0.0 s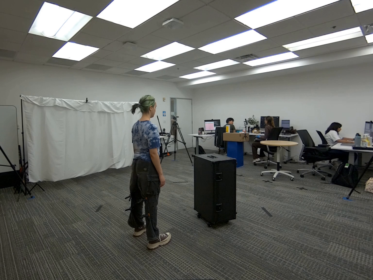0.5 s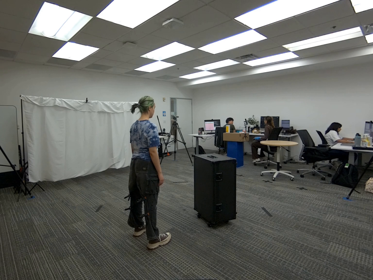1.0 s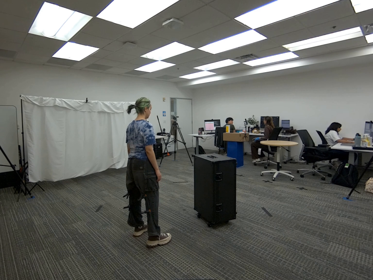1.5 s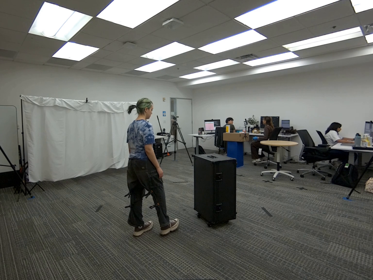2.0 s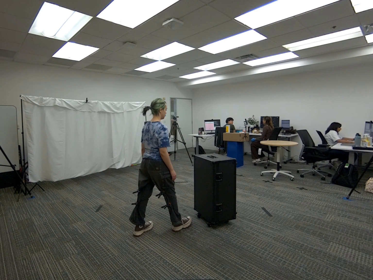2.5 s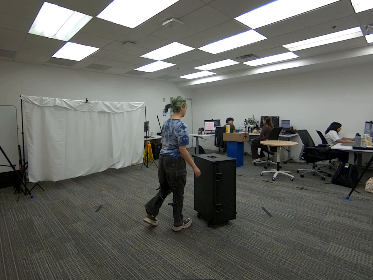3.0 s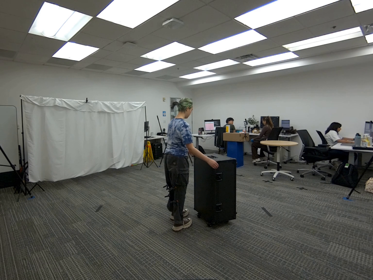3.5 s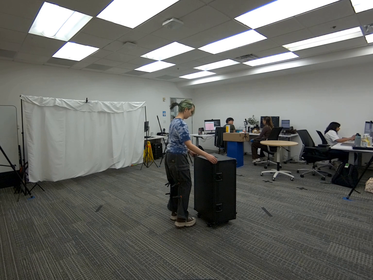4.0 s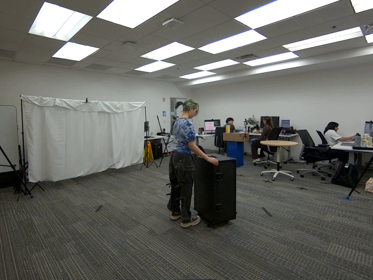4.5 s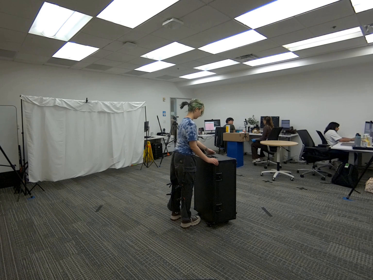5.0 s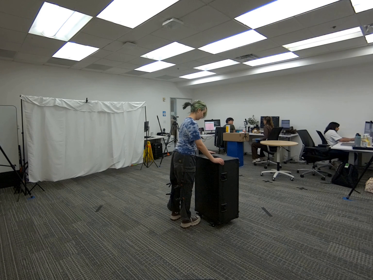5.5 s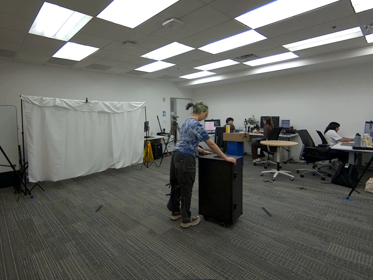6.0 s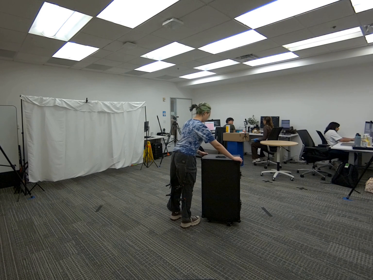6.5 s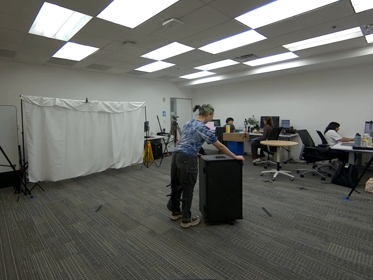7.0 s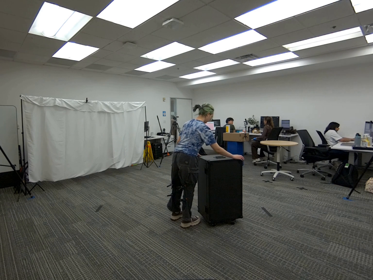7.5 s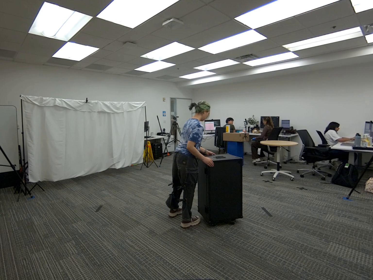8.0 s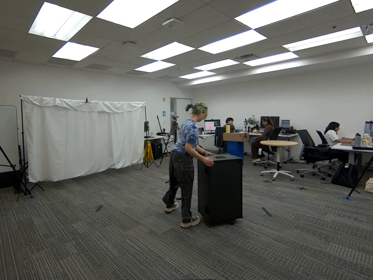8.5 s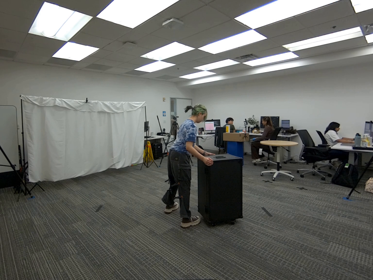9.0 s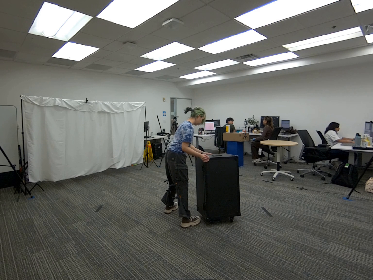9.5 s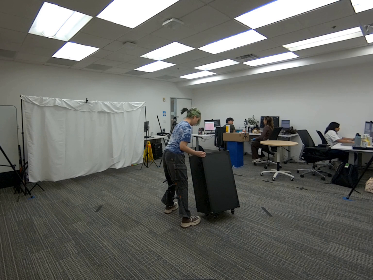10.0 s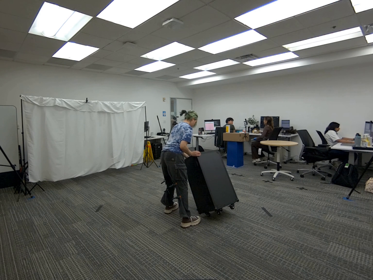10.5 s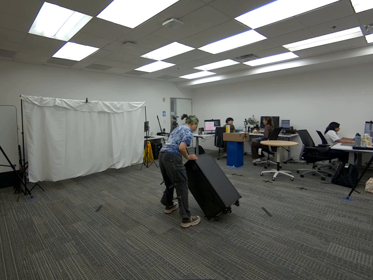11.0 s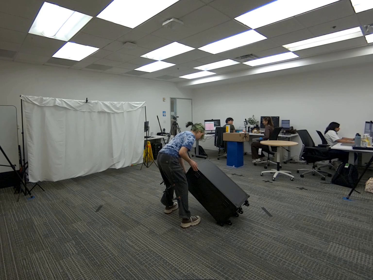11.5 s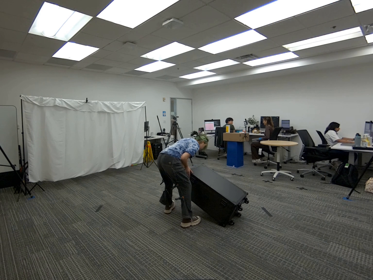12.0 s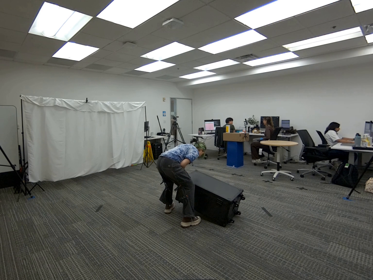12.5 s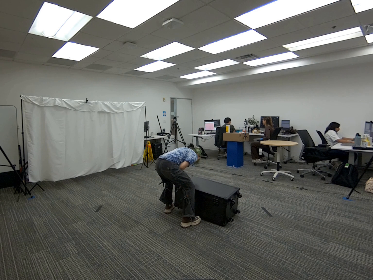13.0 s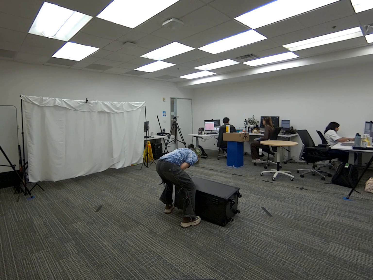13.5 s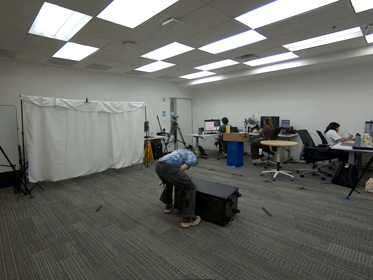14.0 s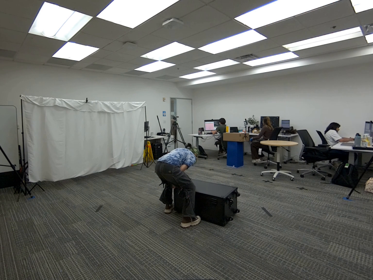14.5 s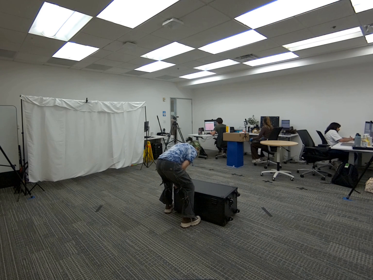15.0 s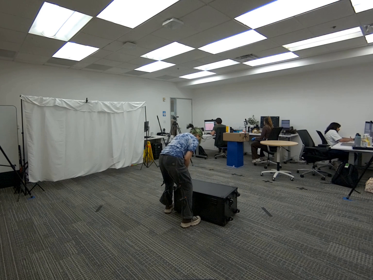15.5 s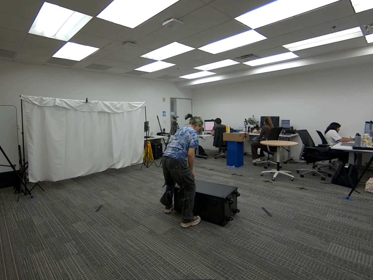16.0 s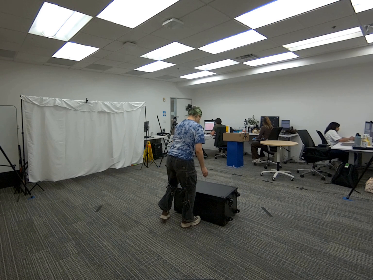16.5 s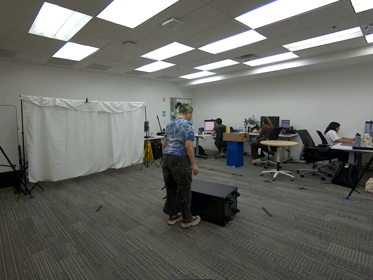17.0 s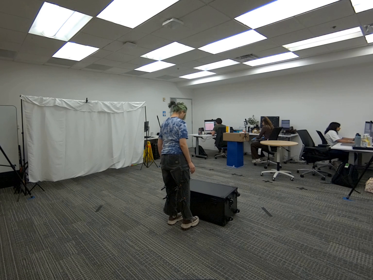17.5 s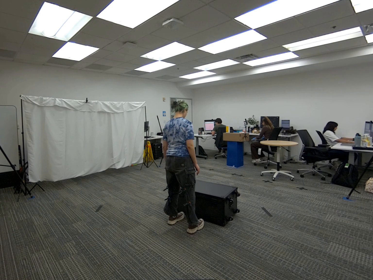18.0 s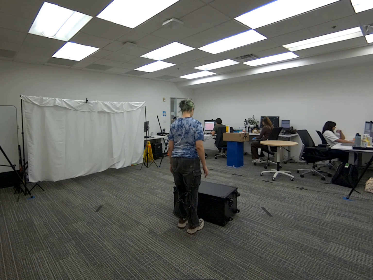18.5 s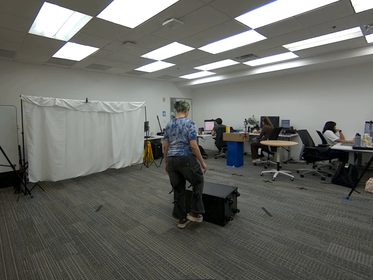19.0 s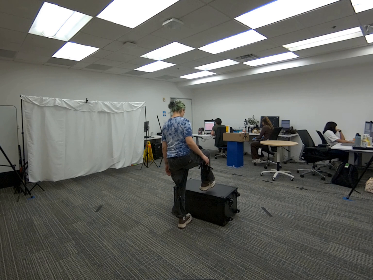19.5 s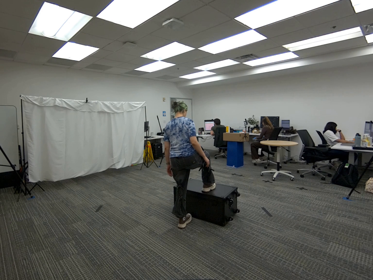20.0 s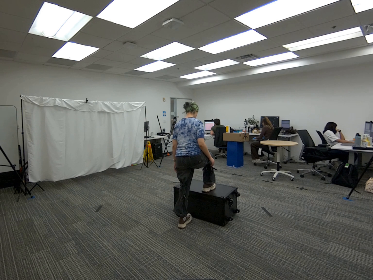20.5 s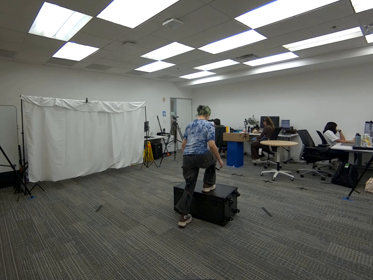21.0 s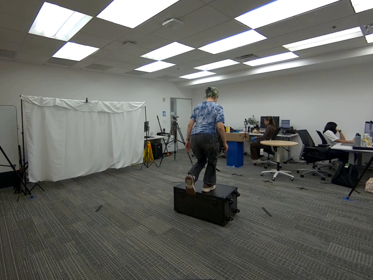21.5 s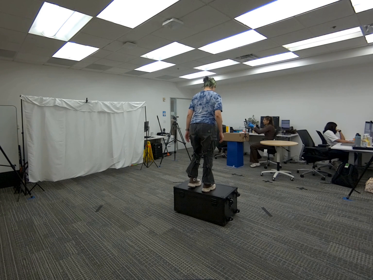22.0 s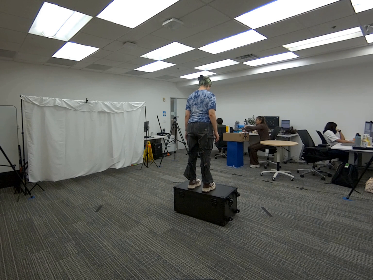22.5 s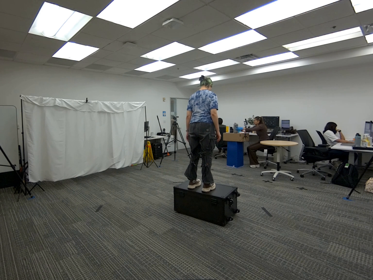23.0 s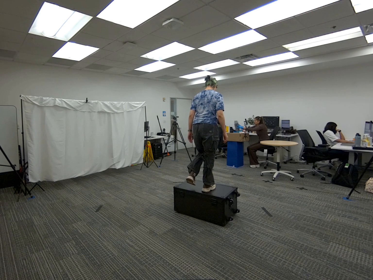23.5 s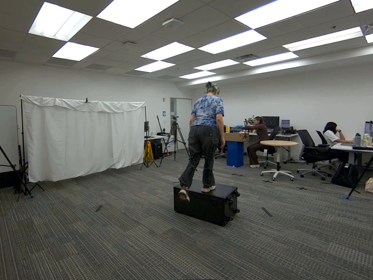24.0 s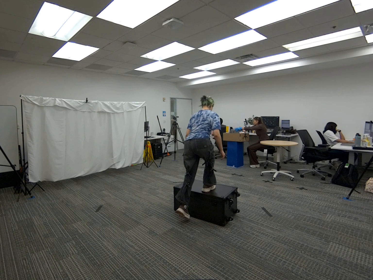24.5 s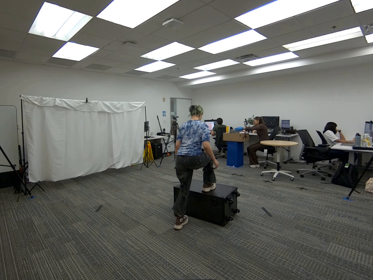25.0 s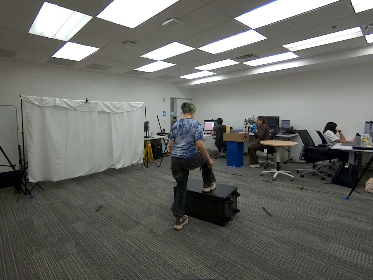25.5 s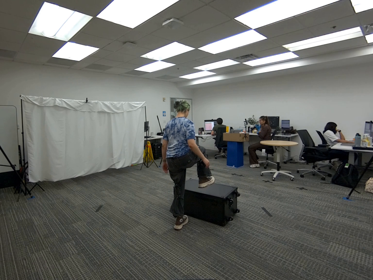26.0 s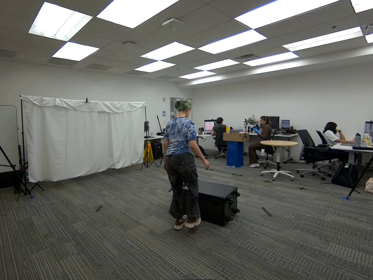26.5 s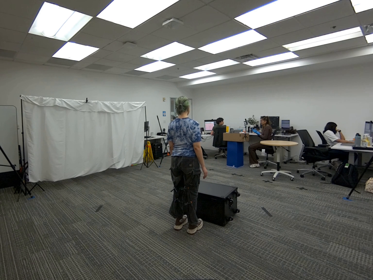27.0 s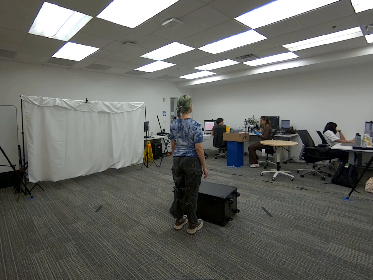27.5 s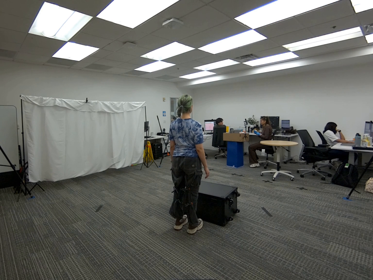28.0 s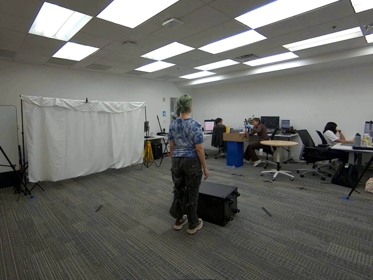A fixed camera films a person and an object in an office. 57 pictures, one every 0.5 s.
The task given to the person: Walk over to the big black box and place the box on its side and proceed to step up the box and then step down.
